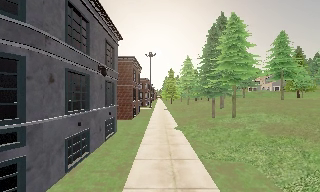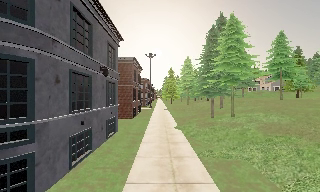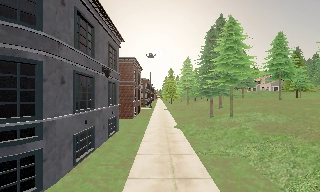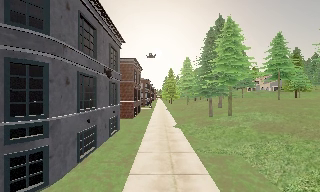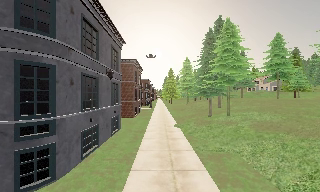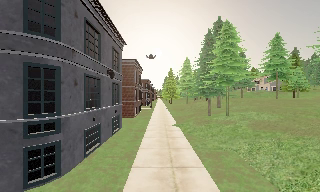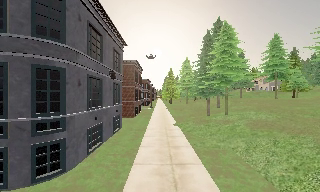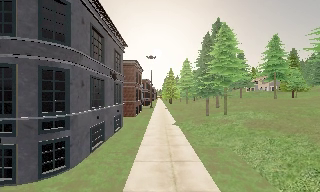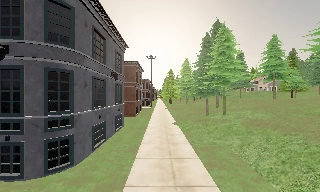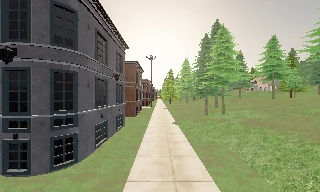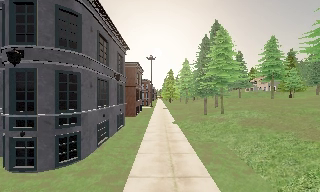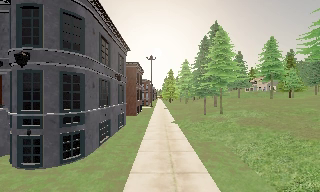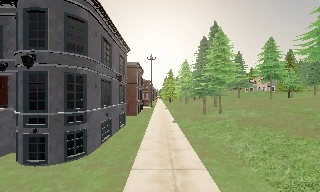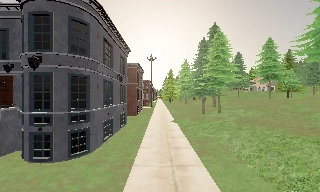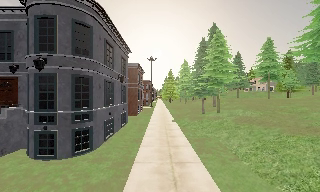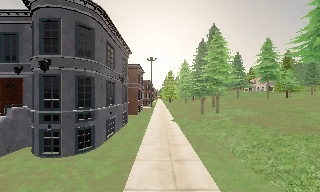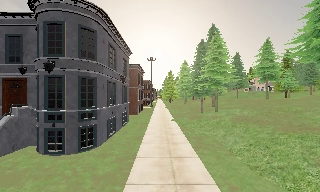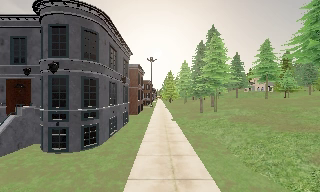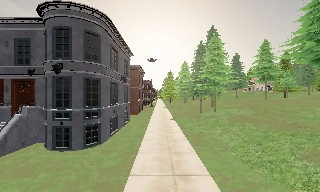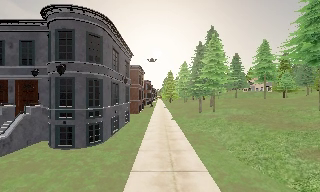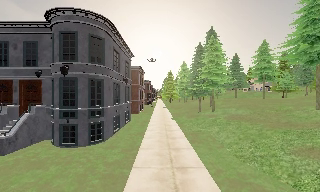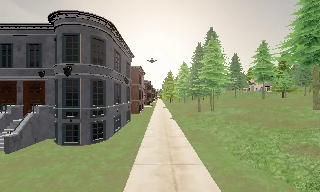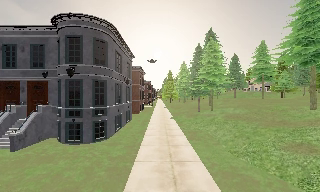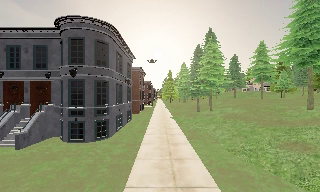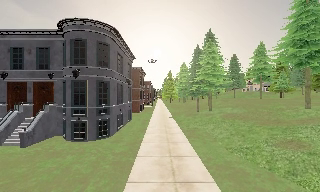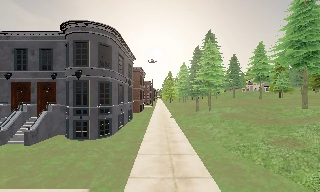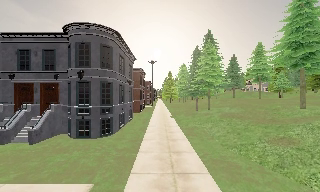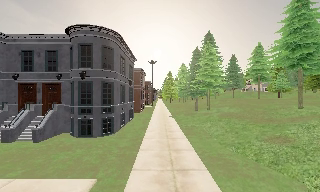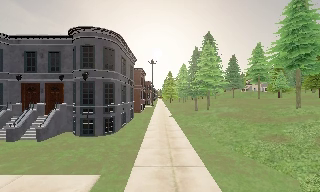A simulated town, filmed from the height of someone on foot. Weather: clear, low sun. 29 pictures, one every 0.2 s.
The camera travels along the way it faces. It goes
backward.
0.0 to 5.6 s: The camera travels backward, about 7 m, so what stands in front gets smaller.
The film runs backward here.
